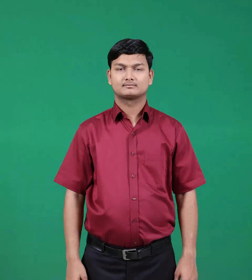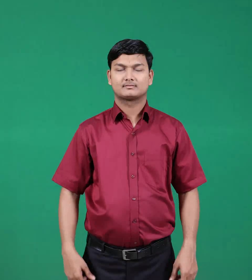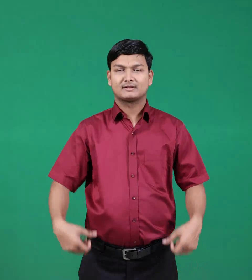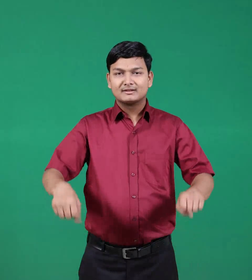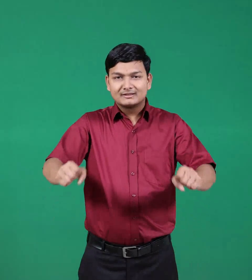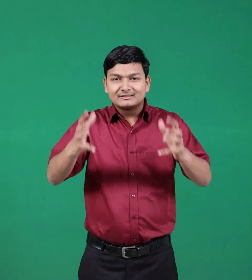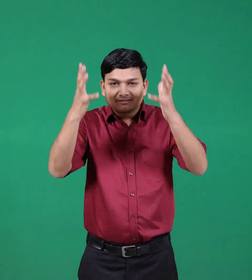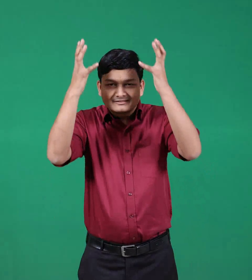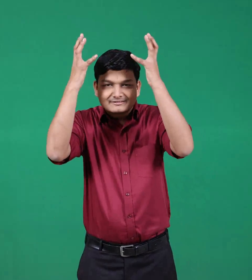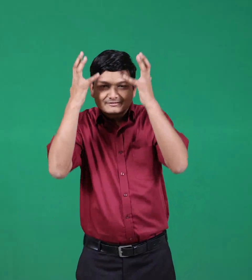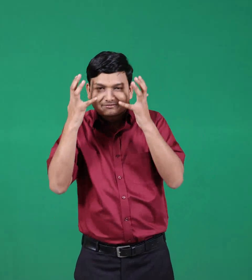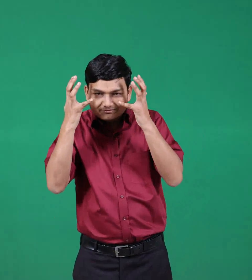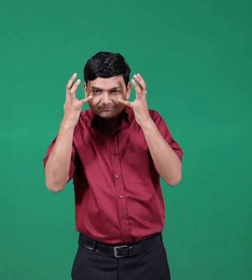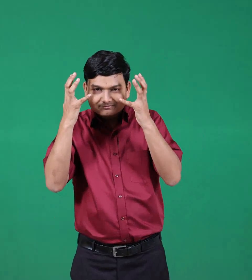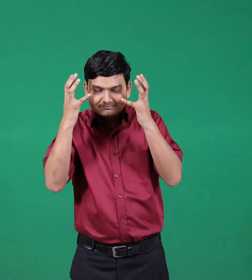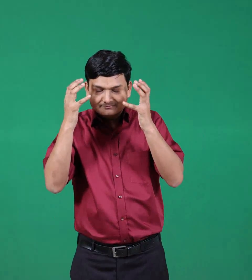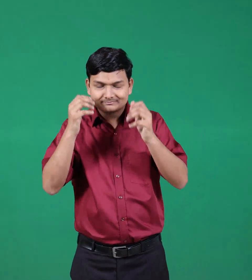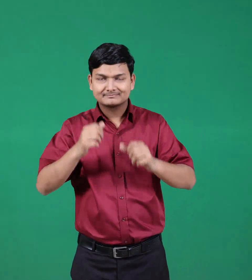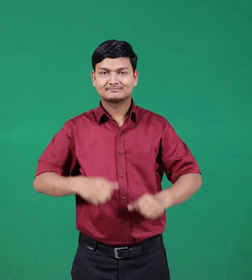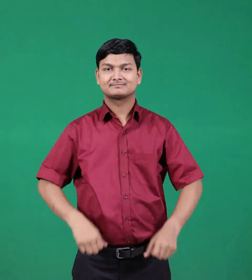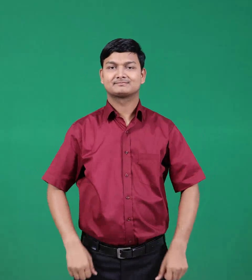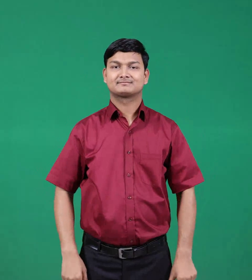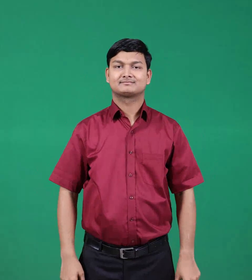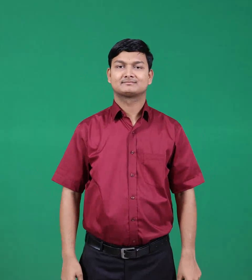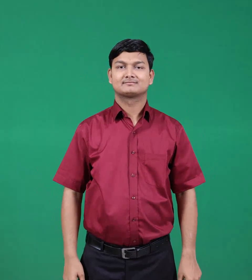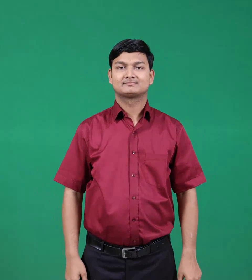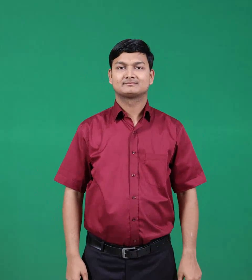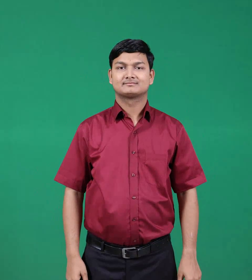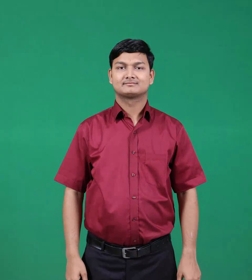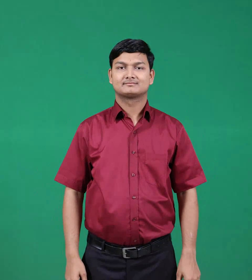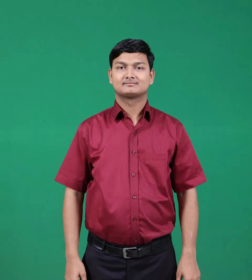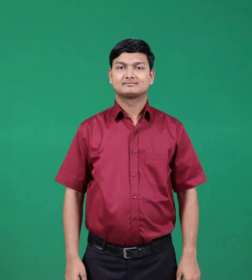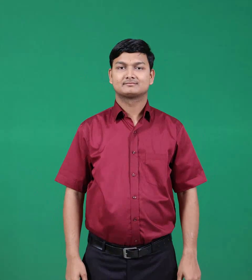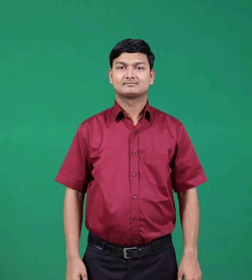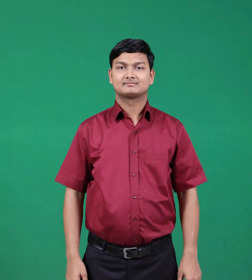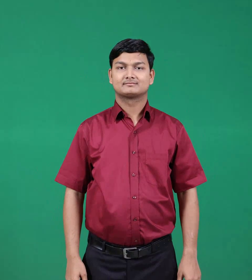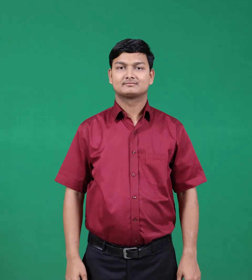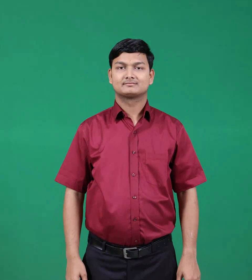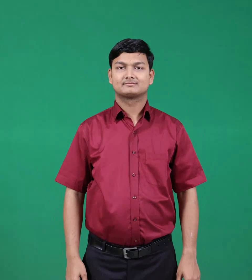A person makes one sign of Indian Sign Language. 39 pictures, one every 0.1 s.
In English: helmet
